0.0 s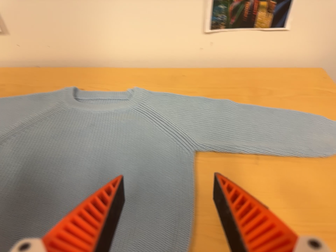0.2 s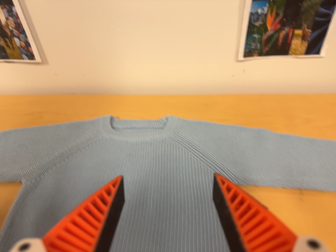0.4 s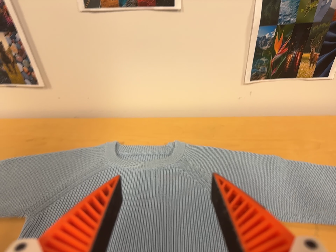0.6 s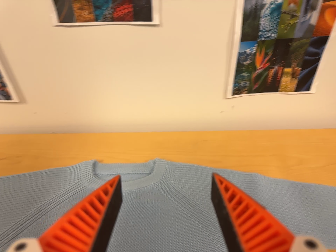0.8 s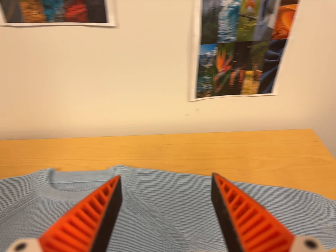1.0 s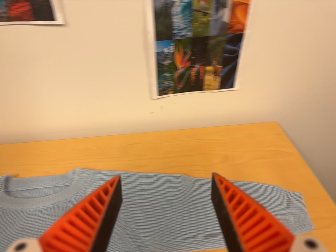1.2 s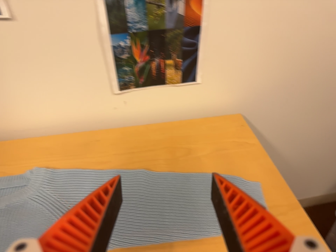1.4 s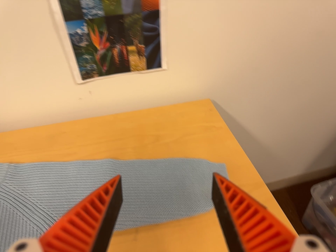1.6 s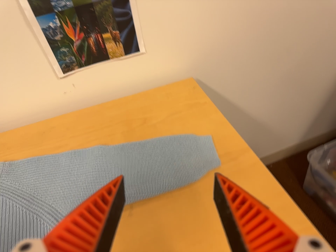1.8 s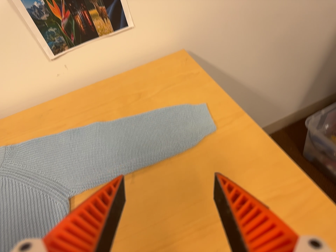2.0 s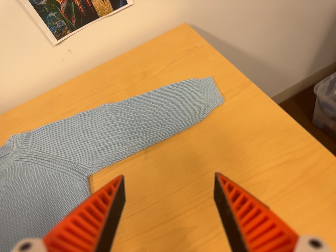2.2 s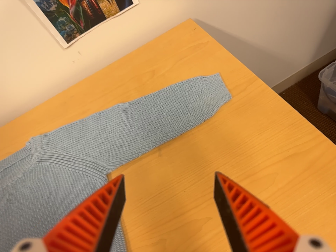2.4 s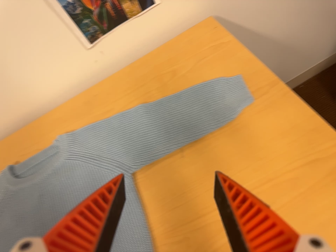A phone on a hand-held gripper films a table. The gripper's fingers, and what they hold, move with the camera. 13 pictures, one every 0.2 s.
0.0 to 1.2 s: The camera pans to its right by about 10 degrees. It travels toward the top of its view, to its right and forward, about 18 cm, so close, fixed things drift downward.
1.2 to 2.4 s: The camera travels backward and to its right, about 9 cm, so what stands in front gets smaller. Its aim tips toward the bottom of its view by about 20 degrees, and the scene shifts upward. It rolls about its line of sight by about 20 degrees, and the scene rotates counterclockwise.
The film runs forward here.
